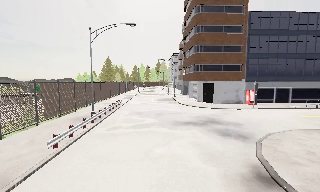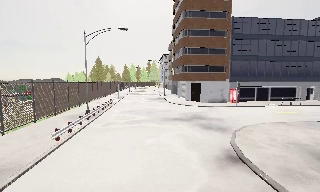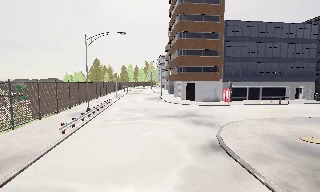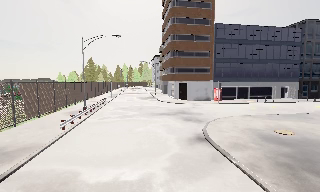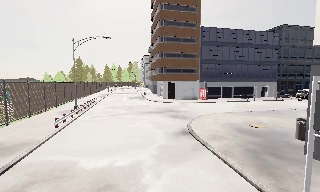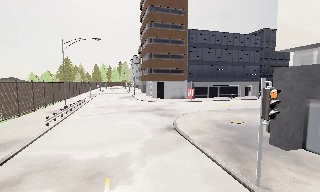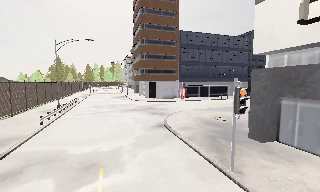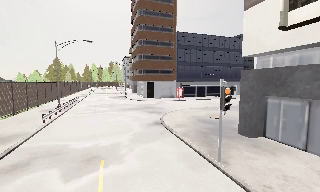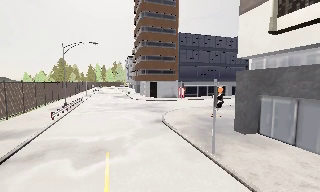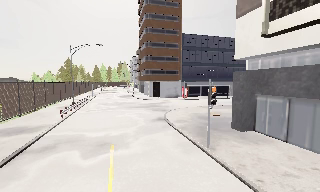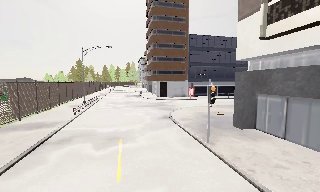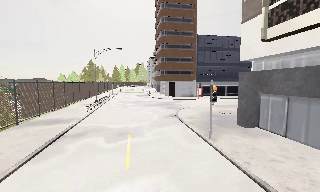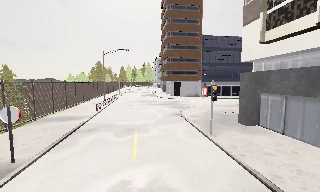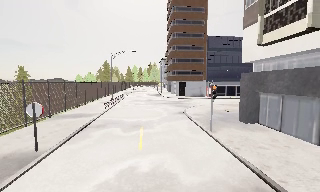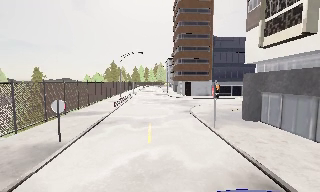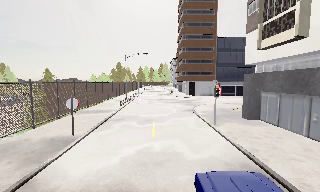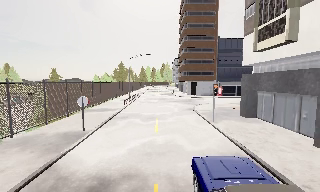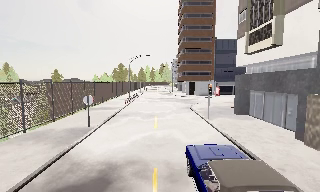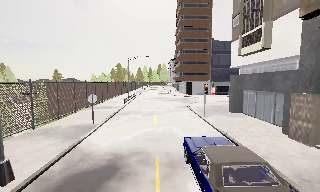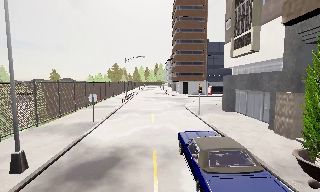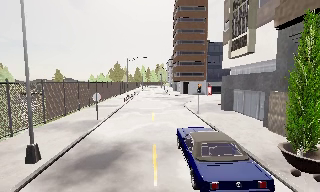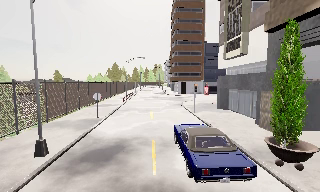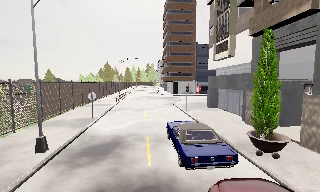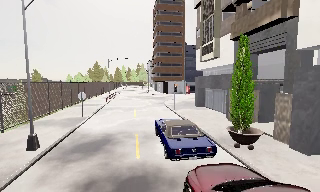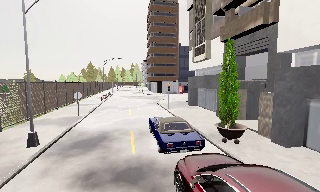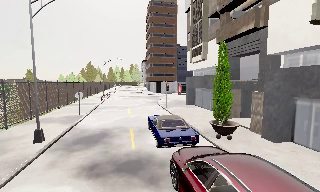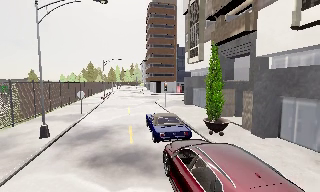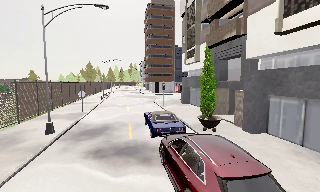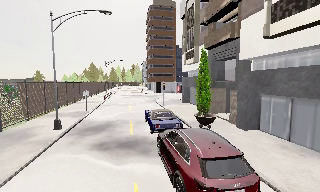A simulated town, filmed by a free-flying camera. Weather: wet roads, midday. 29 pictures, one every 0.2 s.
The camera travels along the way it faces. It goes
backward.
0.0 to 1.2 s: The scene slides to the left, as the camera pans about 15 degrees to its right. It travels backward, about 6 m, so what stands in front gets smaller.
1.2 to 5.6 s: The camera travels backward, about 16 m, so what stands in front gets smaller.
The film runs forward here.
